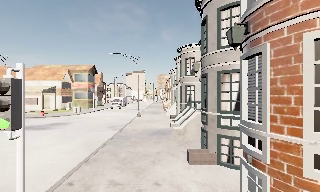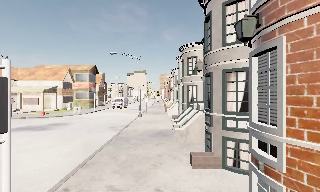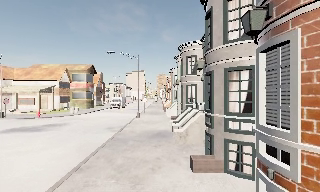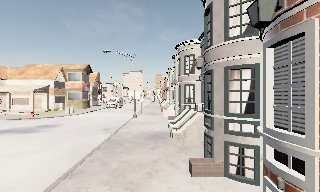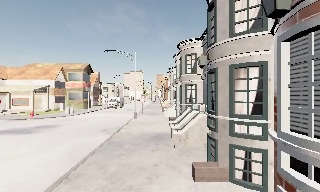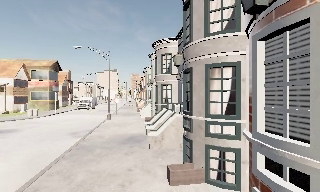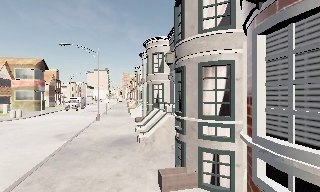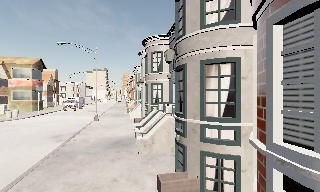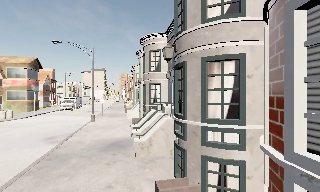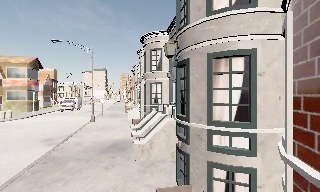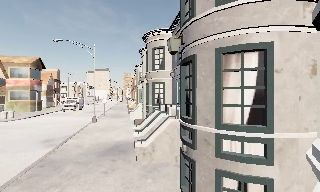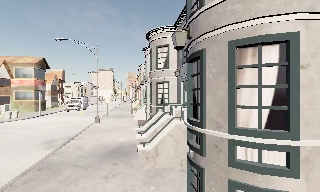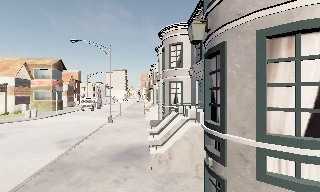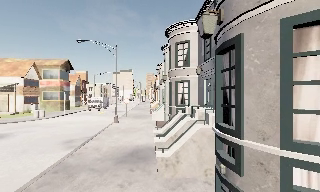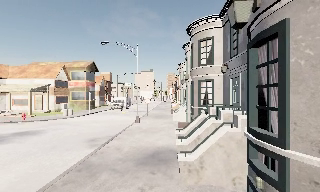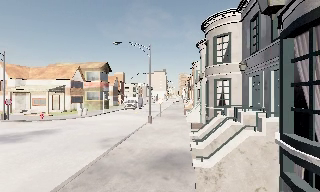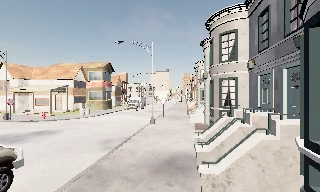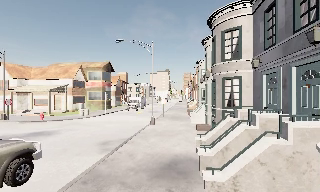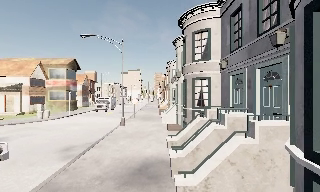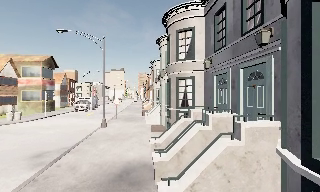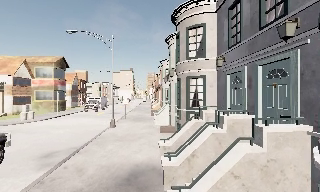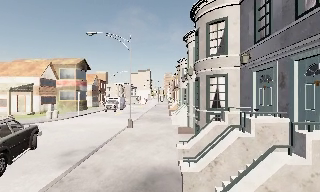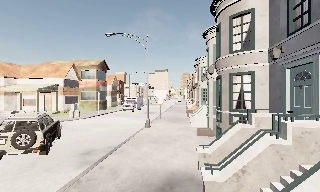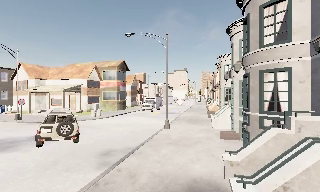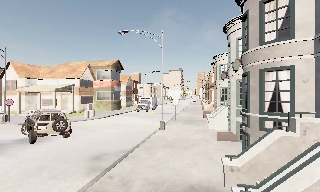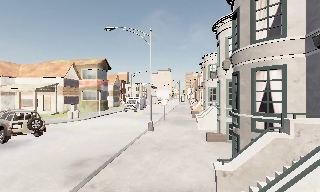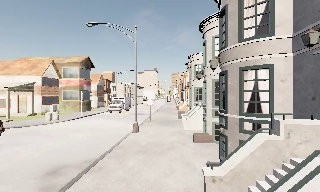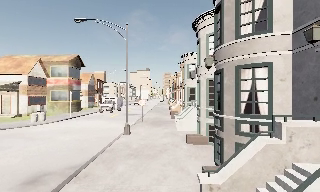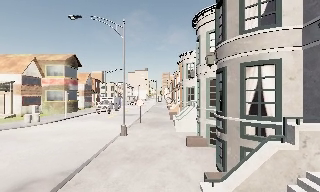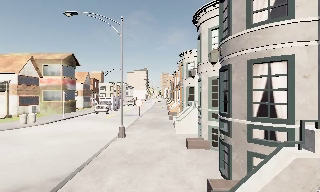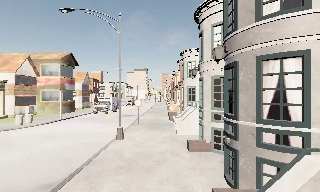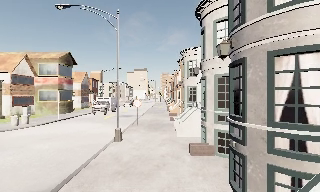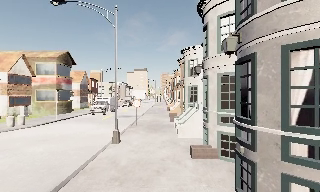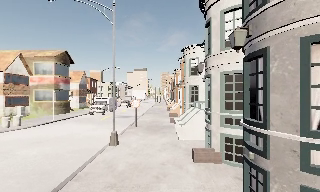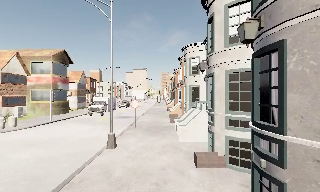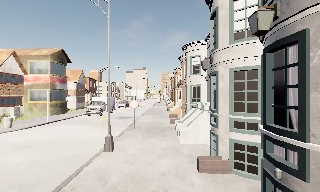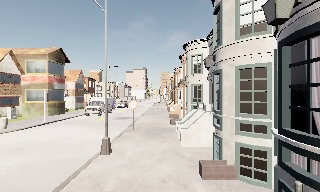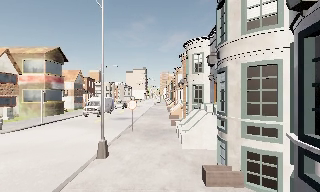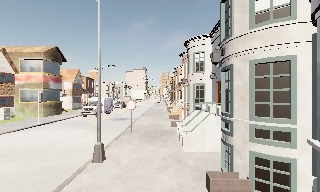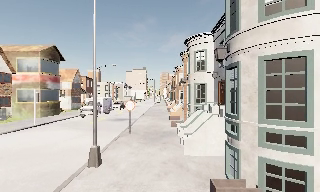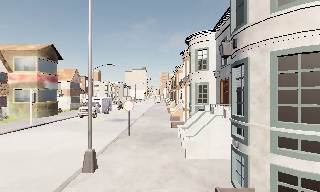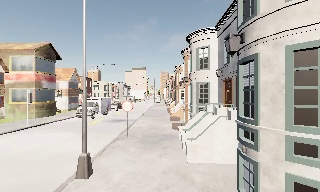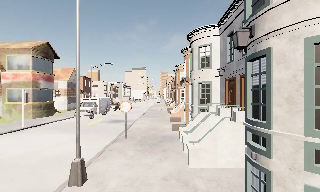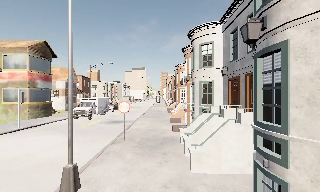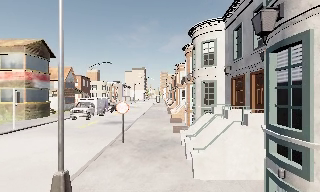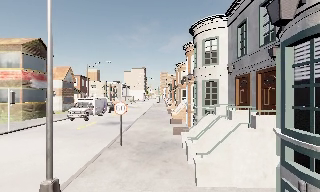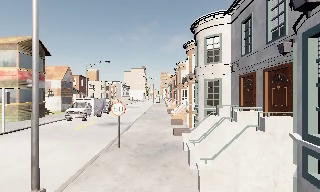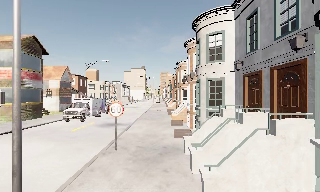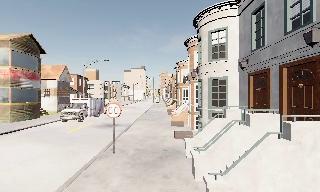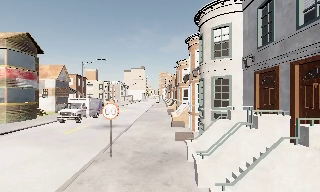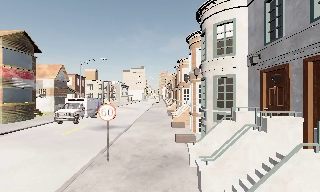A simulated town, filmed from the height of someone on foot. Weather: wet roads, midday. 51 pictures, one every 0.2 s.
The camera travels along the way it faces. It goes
forward.
0.0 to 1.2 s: The camera swings to its right by about 10 degrees, and the scene slides to the left. It travels forward, about 2 m, so what stands in front looms larger.
1.2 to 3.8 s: The camera travels forward, about 4 m, so what stands in front looms larger.
3.8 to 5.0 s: The scene slides to the right, as the camera pans about 15 degrees to its left. It travels forward, about 2 m, so what stands in front looms larger.
5.0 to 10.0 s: The camera travels forward, about 10 m, so what stands in front looms larger.
The film runs forward here.
